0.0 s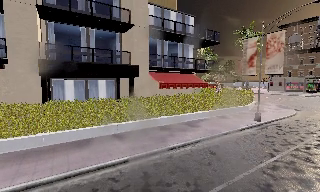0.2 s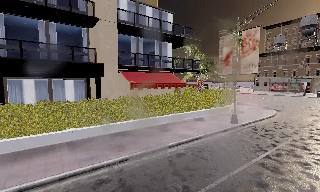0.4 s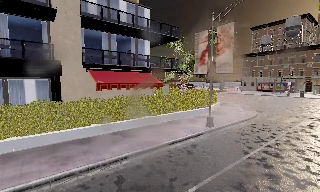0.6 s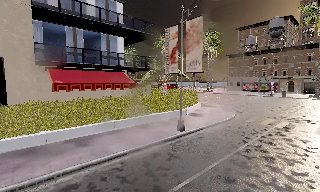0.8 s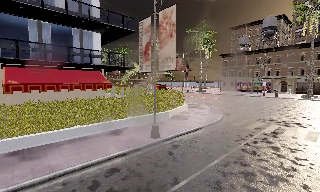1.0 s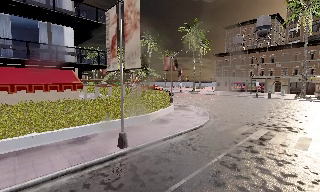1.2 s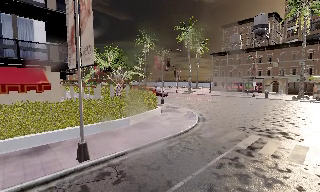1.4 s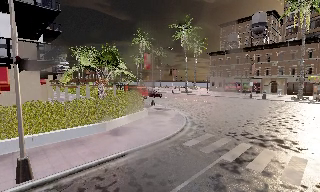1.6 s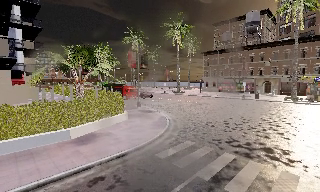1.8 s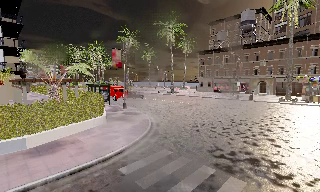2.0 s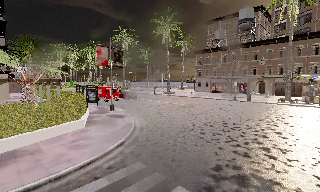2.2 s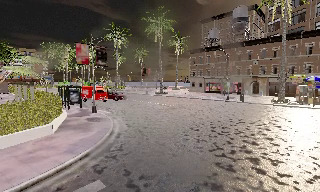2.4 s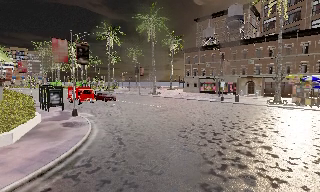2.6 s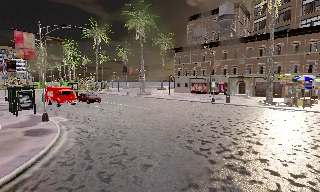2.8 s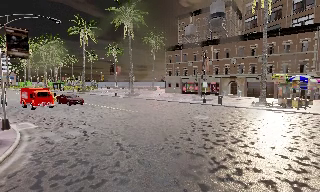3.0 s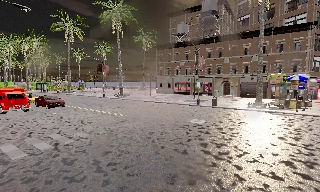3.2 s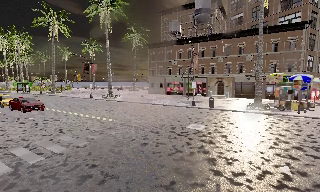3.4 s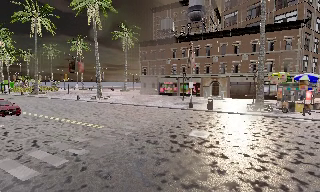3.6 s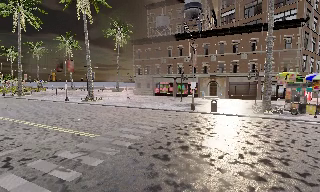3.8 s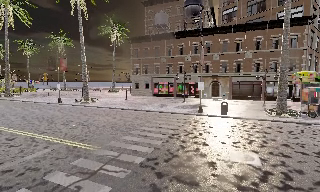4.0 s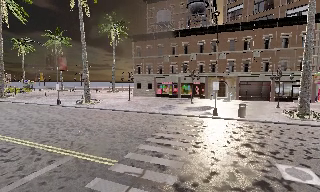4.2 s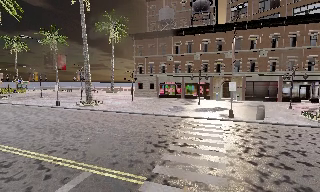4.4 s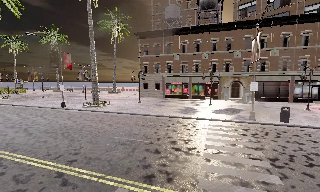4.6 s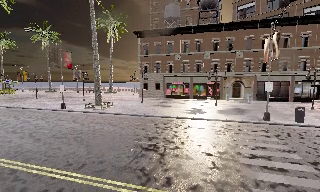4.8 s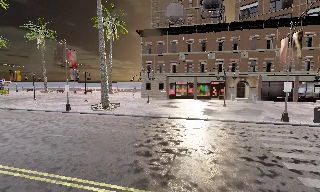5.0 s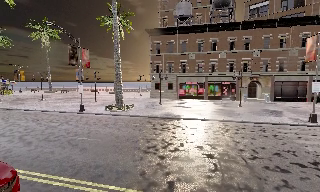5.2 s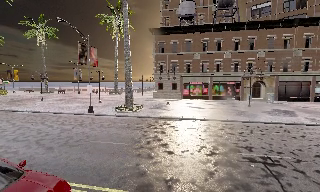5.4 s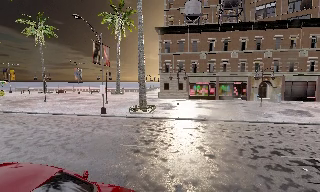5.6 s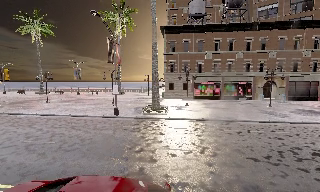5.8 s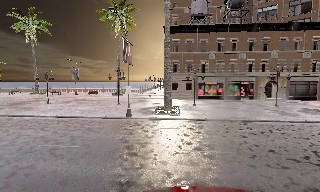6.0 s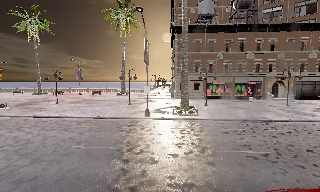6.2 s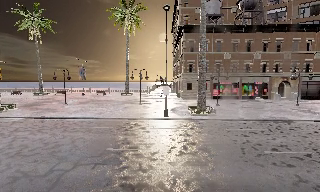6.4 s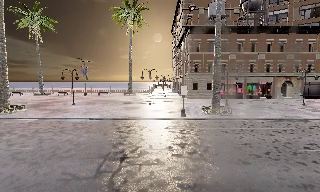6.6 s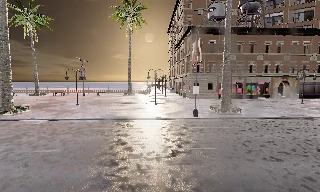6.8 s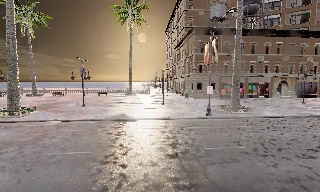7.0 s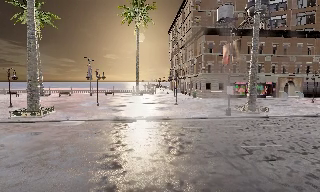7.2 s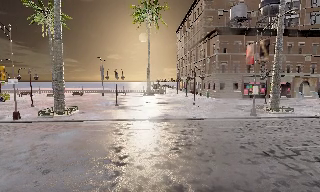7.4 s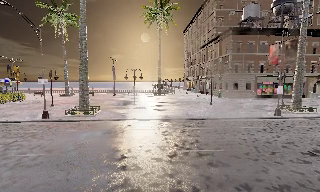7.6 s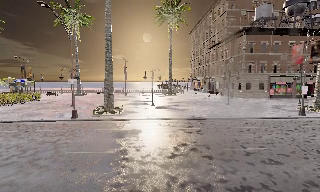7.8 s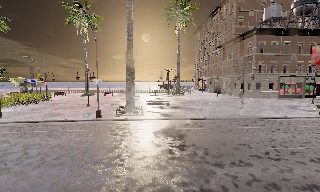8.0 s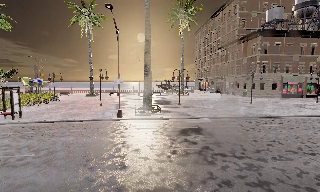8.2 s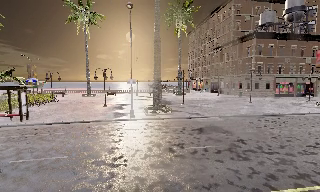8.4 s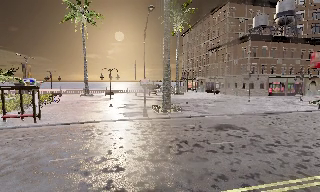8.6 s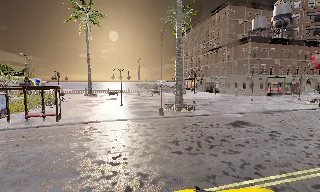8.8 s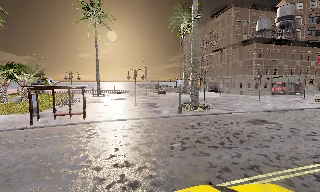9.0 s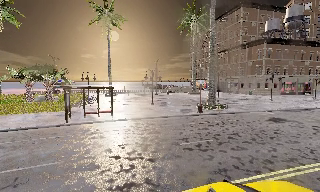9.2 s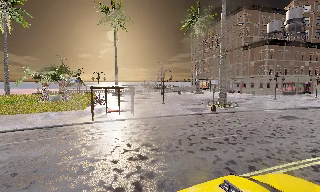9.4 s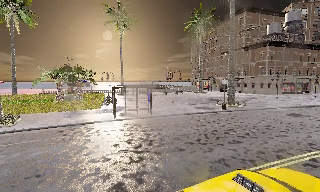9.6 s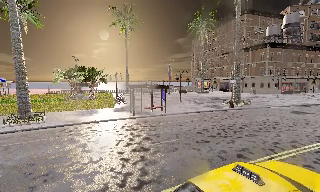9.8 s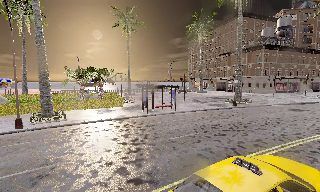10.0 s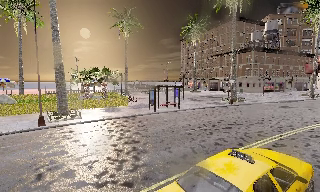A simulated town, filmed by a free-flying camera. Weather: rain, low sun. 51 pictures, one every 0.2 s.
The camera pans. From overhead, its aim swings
clockwise.
0.0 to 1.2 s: The camera pans to its right, which is clockwise from overhead, by about 10 degrees. It travels to its right and forward, about 11 m, so close, fixed things drift to the left.
1.2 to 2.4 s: The camera travels forward and to its right, about 10 m, so what stands in front looms larger.
2.4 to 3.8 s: The camera pans to its right, which is clockwise from overhead, by about 20 degrees. It travels forward, about 12 m, so what stands in front looms larger.
3.8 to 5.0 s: The camera travels to its left and forward, about 11 m, so close, fixed things drift to the right.
5.0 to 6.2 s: The camera pans to its right, which is clockwise from overhead, by about 10 degrees. It travels to its left, about 12 m, so close, fixed things drift to the right.
6.2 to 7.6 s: The camera travels to its left, about 14 m, so close, fixed things drift to the right.
7.6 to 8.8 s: The camera pans to its right, which is clockwise from overhead, by about 10 degrees. It travels to its left, about 12 m, so close, fixed things drift to the right.
8.8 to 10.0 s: The camera travels to its left and backward, about 12 m, so close, fixed things drift to the right.
The film runs backward here.
